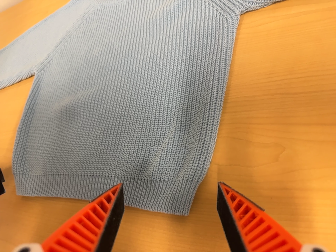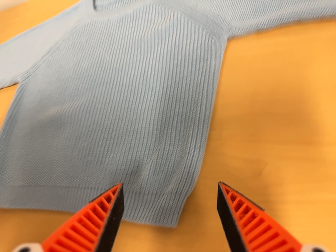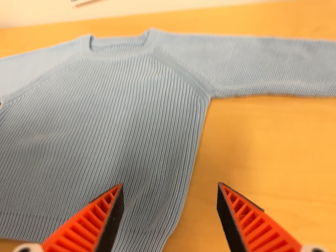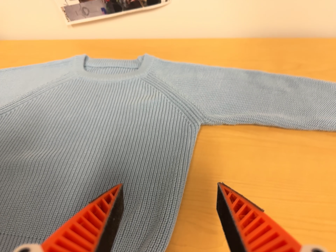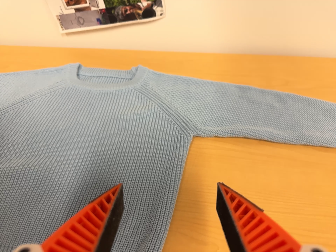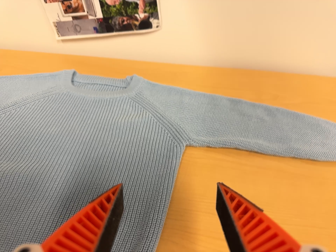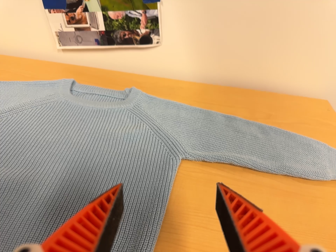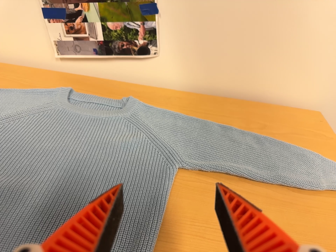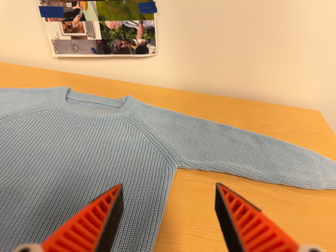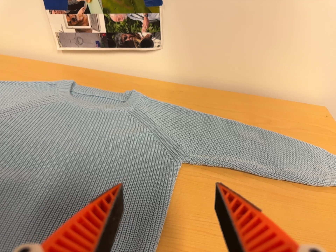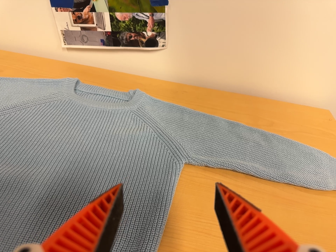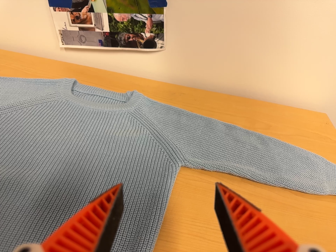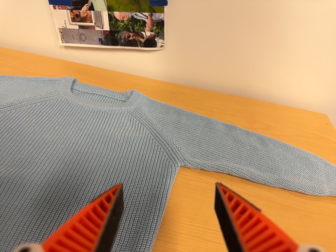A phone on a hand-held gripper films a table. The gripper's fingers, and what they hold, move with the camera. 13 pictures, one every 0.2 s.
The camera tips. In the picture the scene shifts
downward.
The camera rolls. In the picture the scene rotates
clockwise.
0.0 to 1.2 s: The camera pans to its right by about 25 degrees. It travels to its left and backward, about 12 cm. Its aim tips toward the top of its view by about 25 degrees, and the scene shifts downward. It rolls about its line of sight by about 20 degrees, and the scene rotates clockwise.
1.2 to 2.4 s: The camera shifts only a little, or ends up much as it began.
The film runs forward here.
